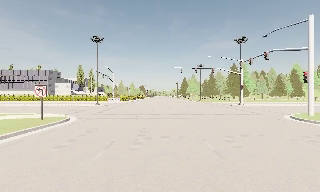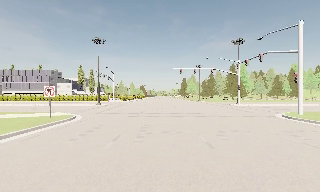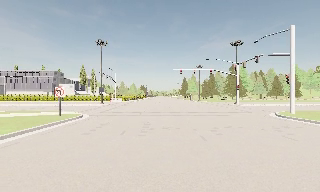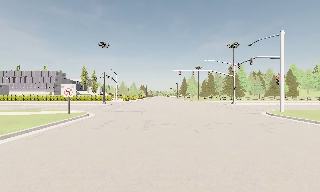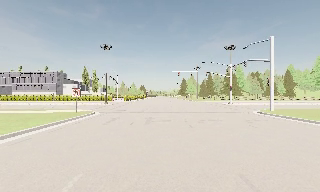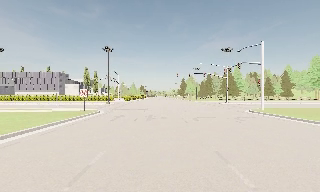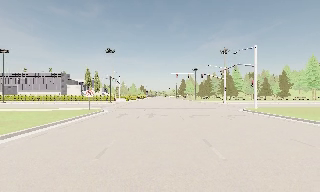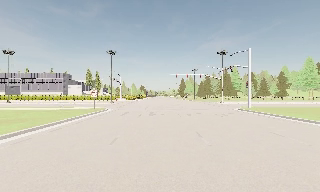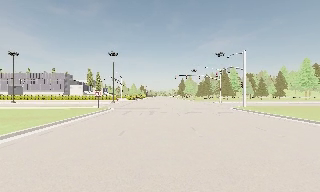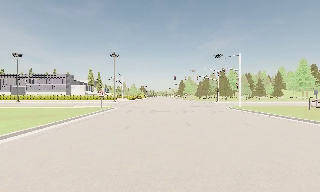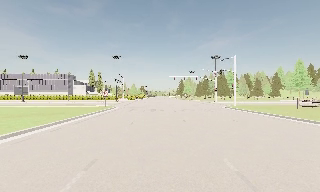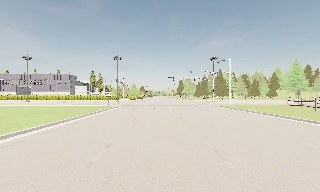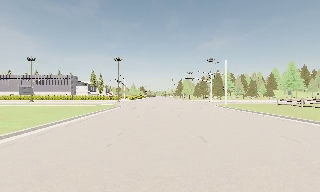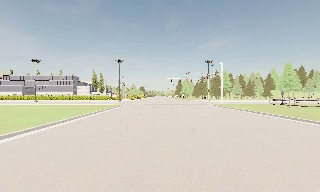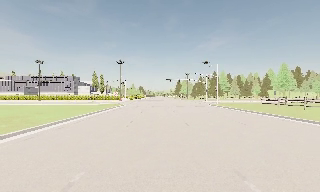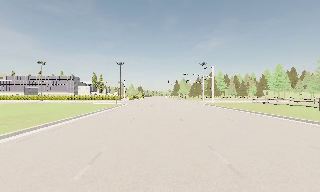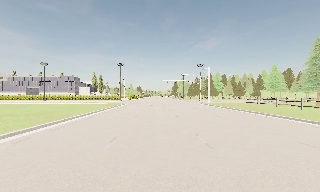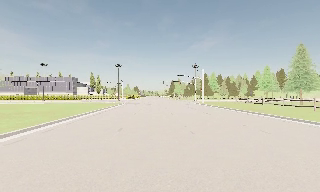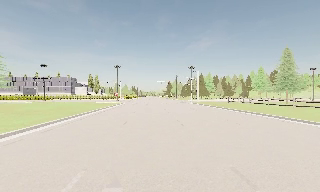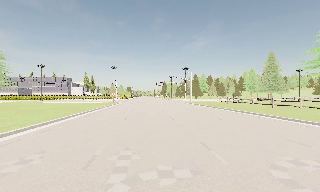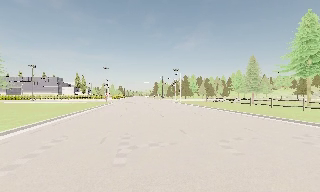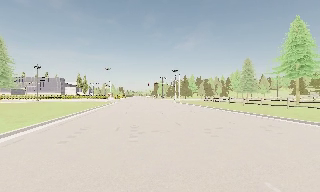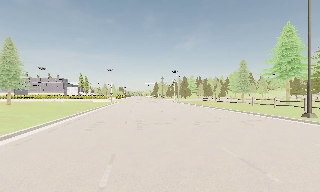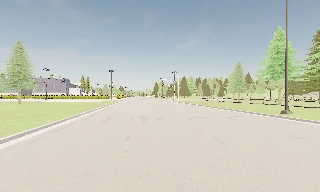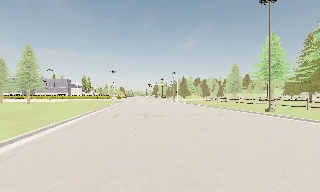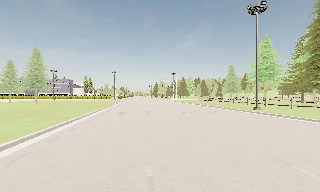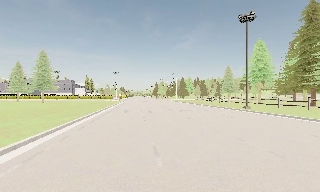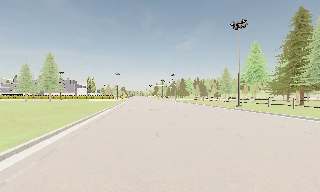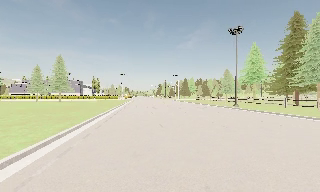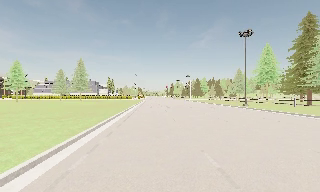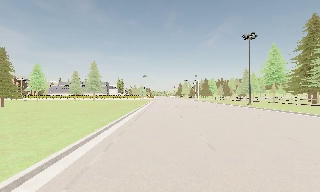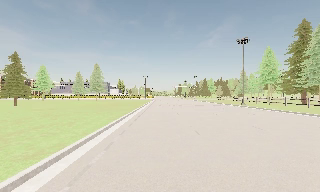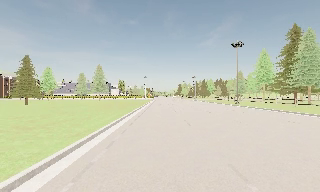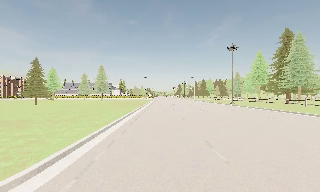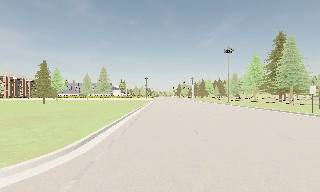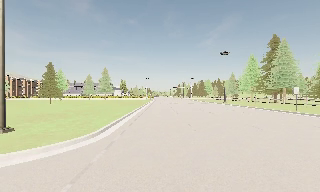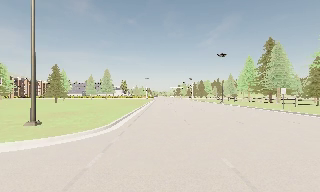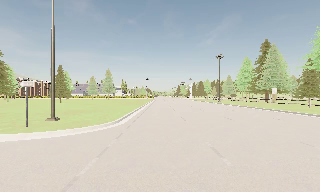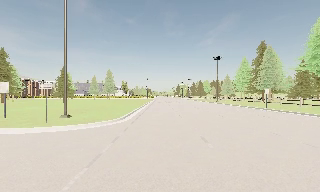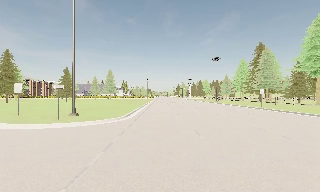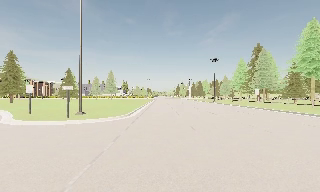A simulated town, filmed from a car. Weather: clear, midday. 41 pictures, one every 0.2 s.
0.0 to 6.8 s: The camera travels backward, about 60 m, so what stands in front gets smaller. It gains speed.
6.8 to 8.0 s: The camera travels backward, about 9 m, so what stands in front gets smaller. It loses speed.
The film runs backward here.
